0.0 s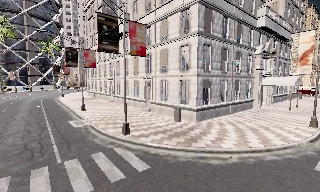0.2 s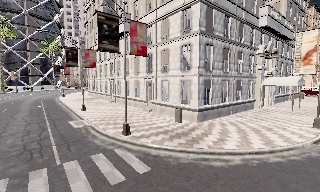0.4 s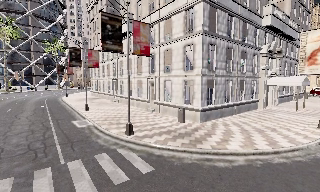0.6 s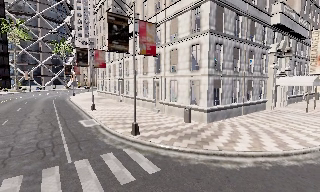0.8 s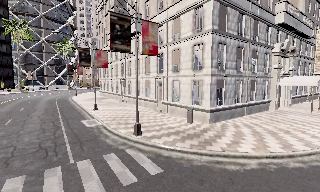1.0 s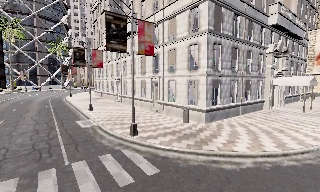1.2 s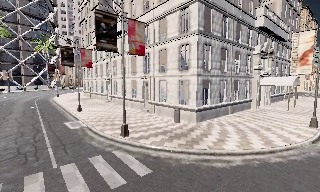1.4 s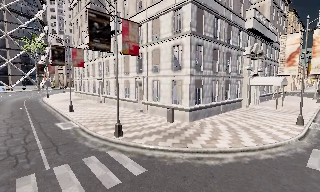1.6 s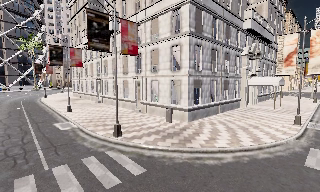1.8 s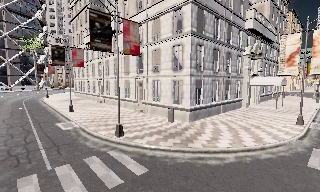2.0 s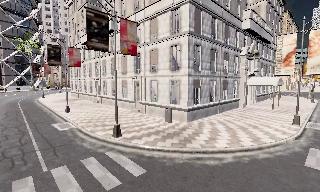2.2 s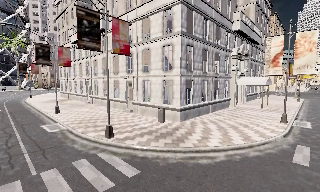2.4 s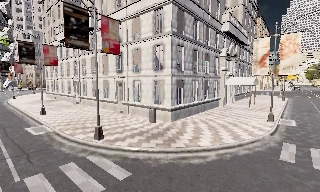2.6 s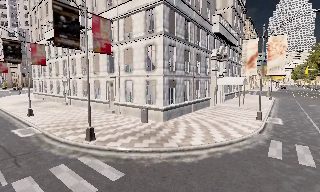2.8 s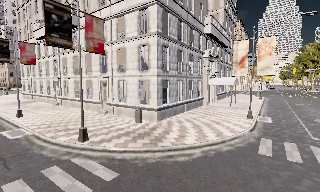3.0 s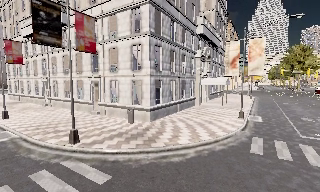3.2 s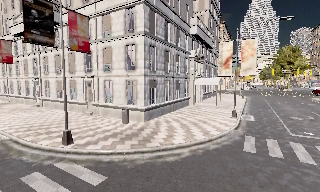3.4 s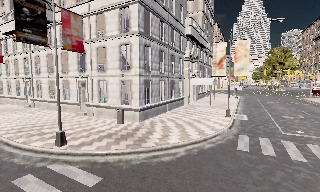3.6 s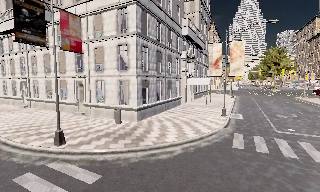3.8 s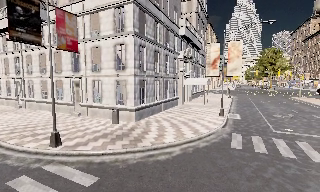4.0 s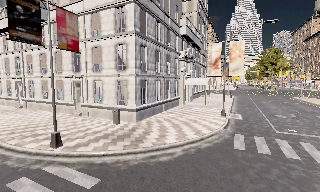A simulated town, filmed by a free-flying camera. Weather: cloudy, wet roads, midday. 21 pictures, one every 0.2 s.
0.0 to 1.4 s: The camera shifts only a little, or ends up much as it began.
1.4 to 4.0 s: The camera pans to its right, which is clockwise from overhead, by about 20 degrees. It travels to its left, about 0.5 m.
The film runs forward here.
